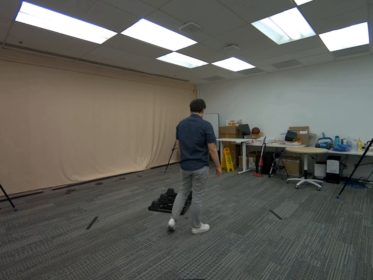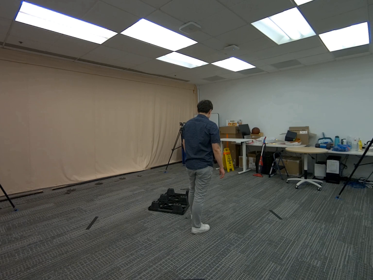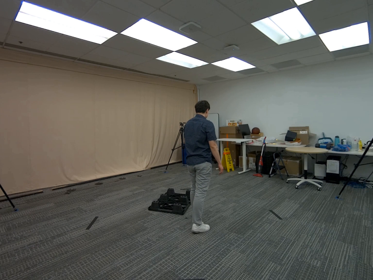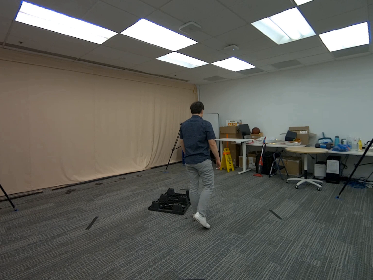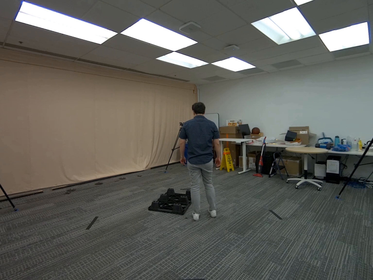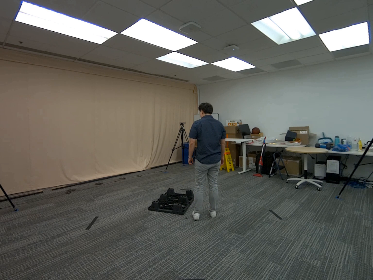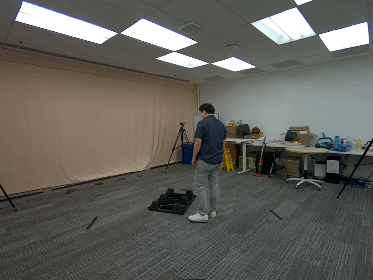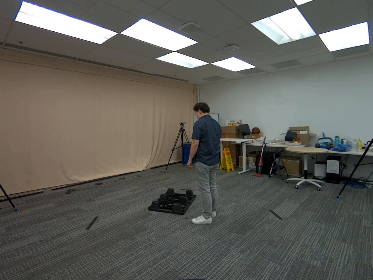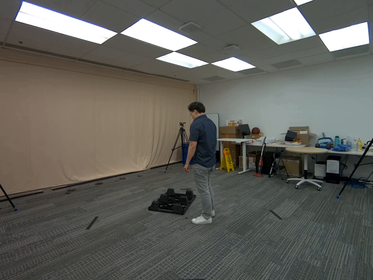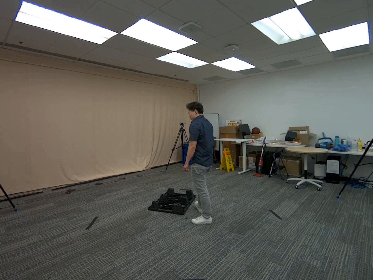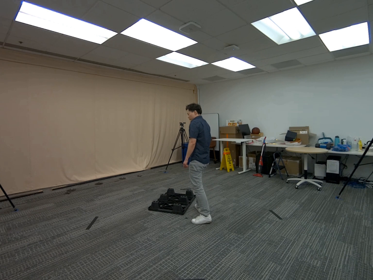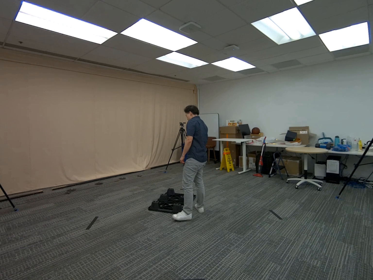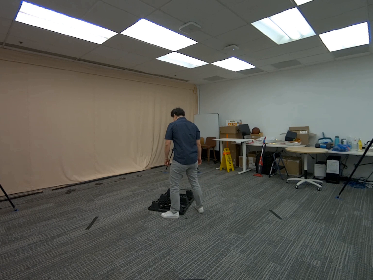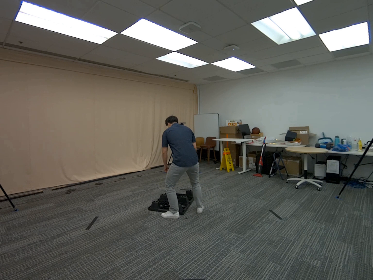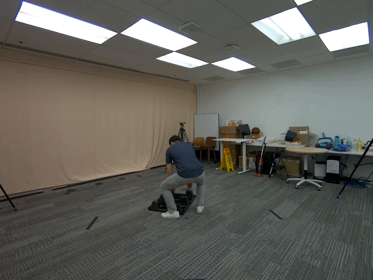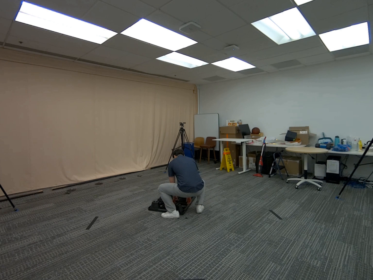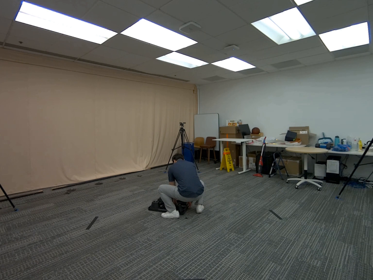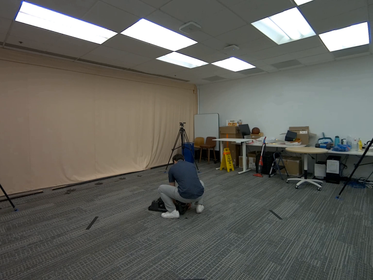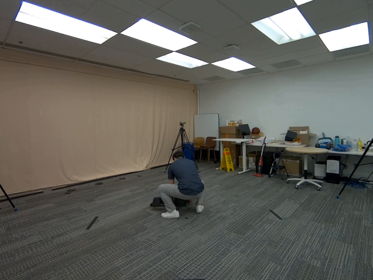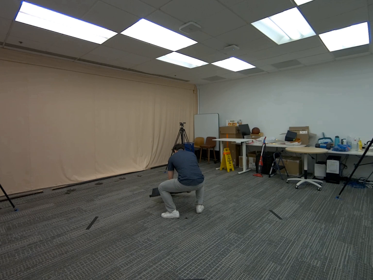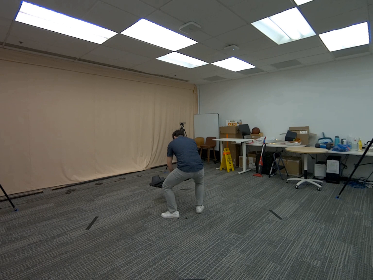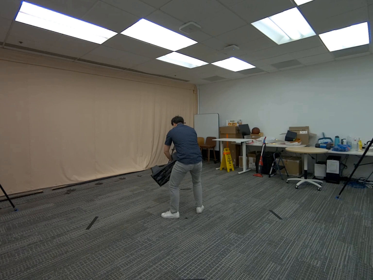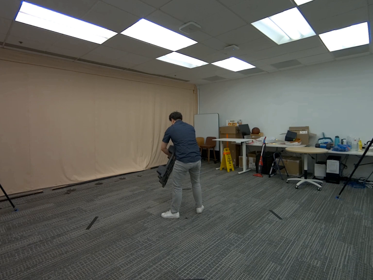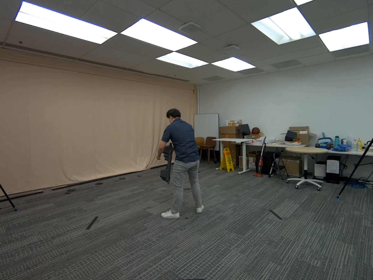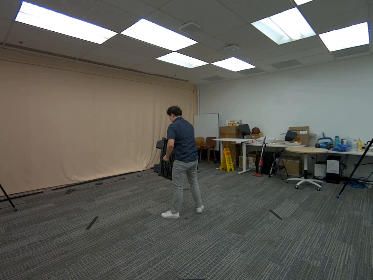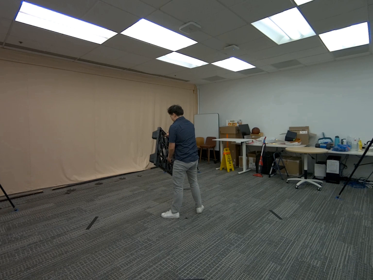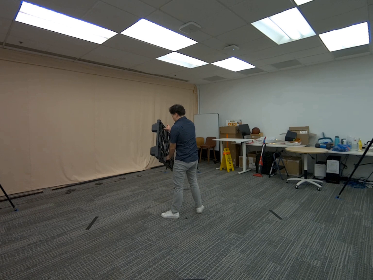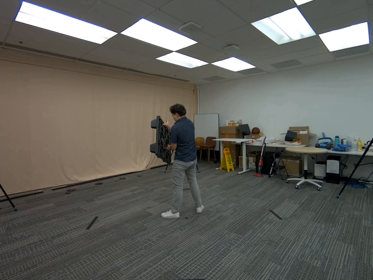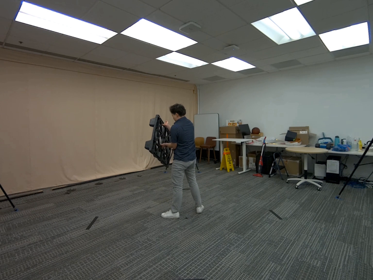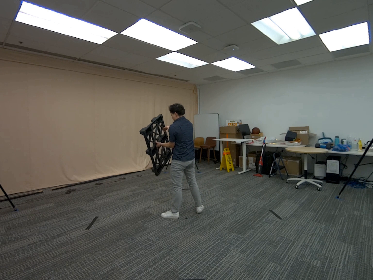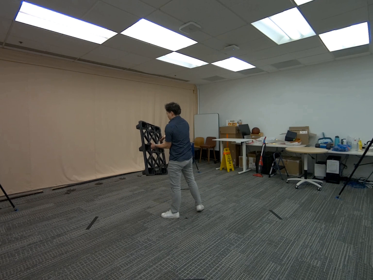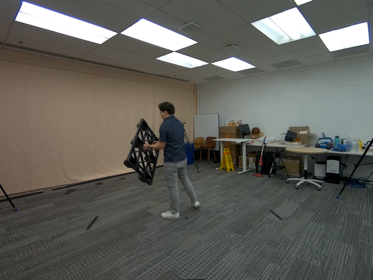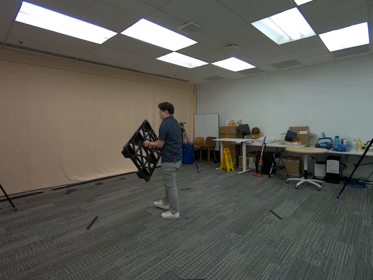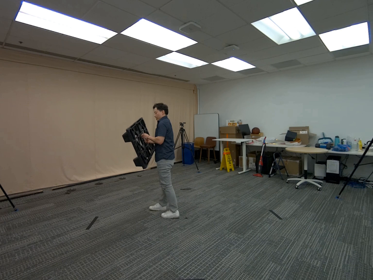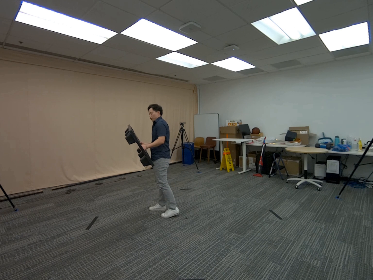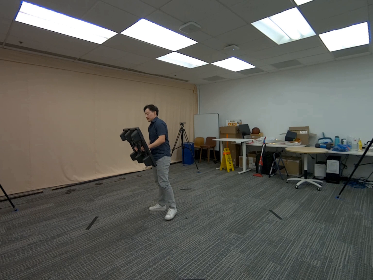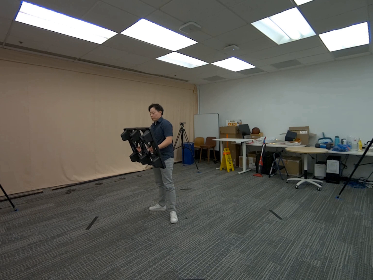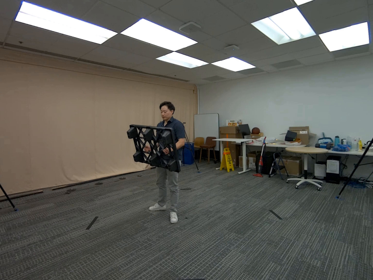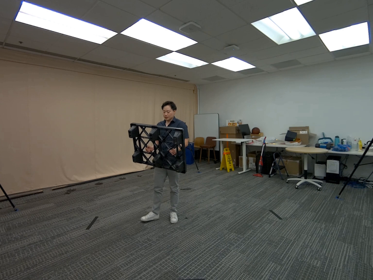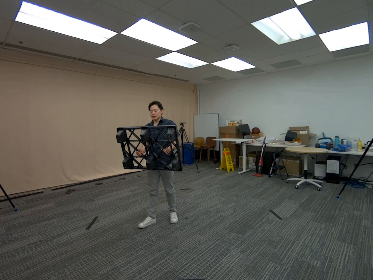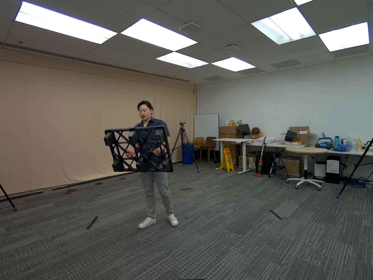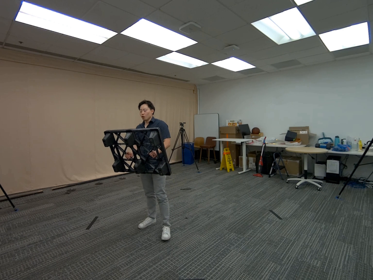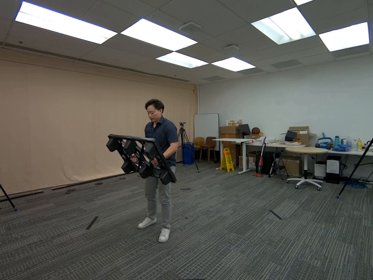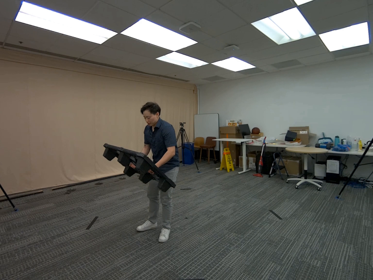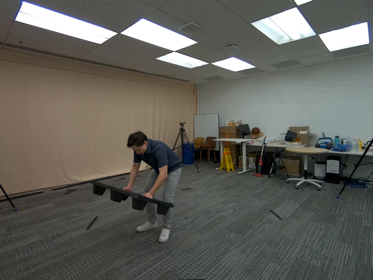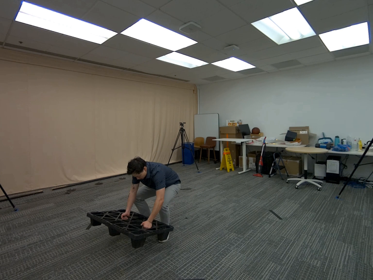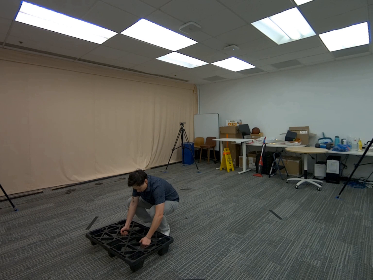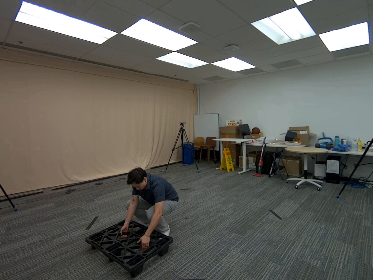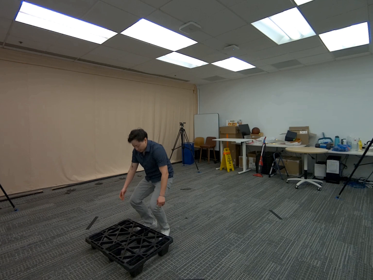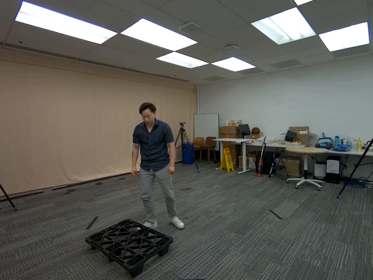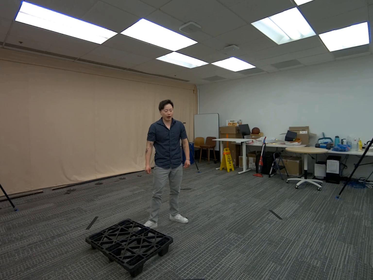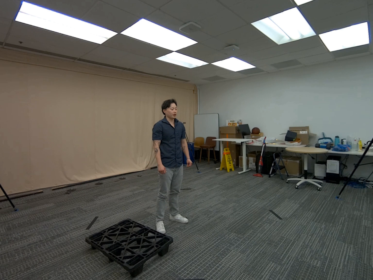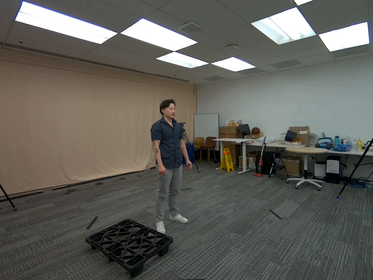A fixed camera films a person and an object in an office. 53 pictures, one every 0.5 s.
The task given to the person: Walk over to the platform on the ground and lift the platform up and turn the platform over . Place on the ground when done.
